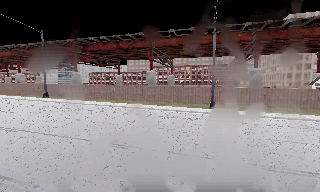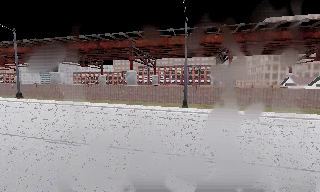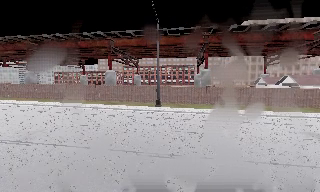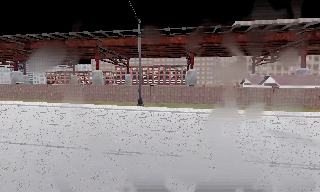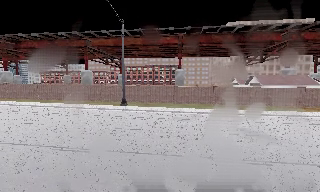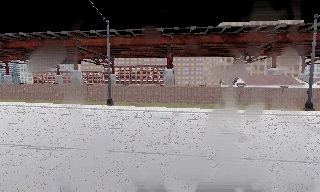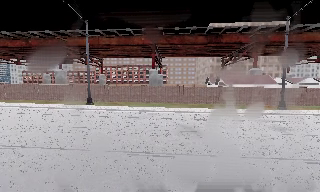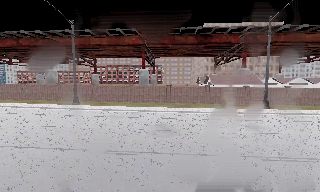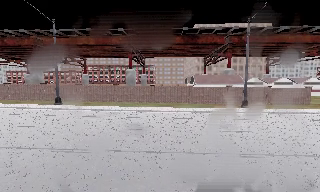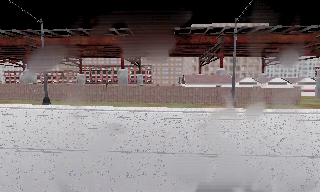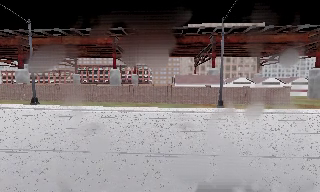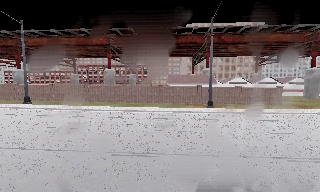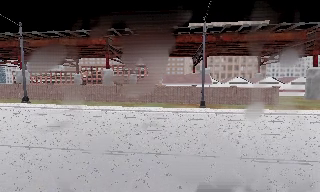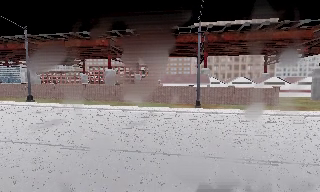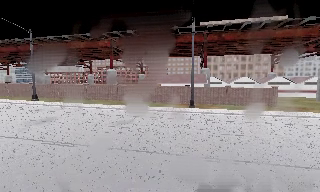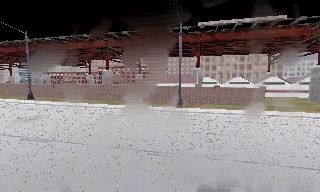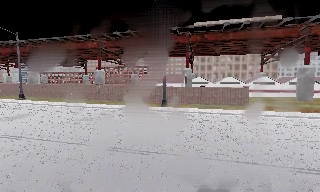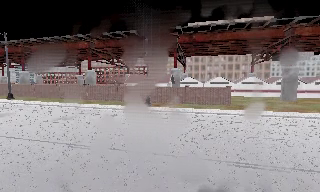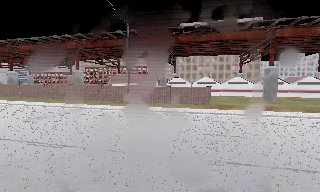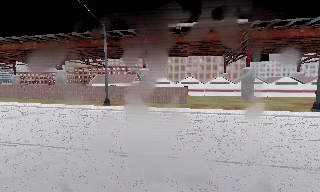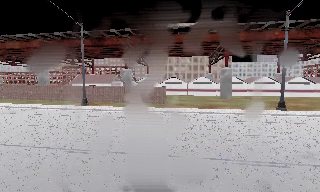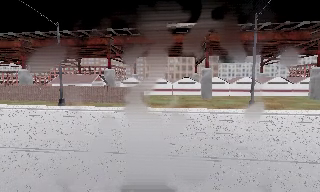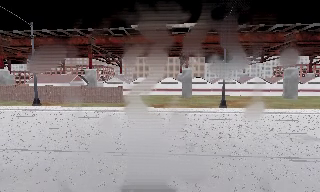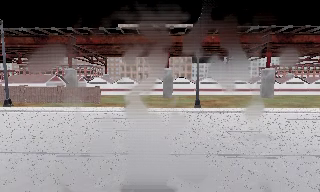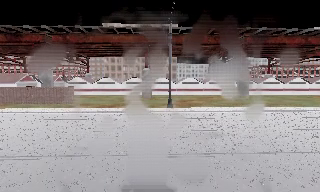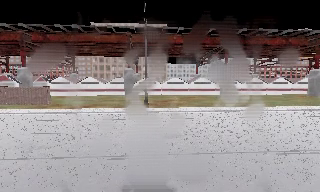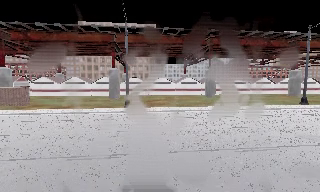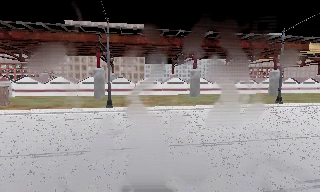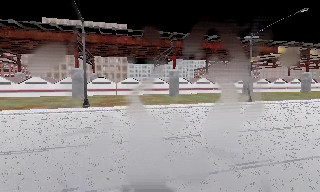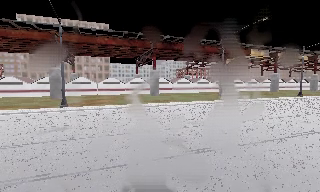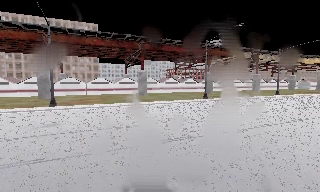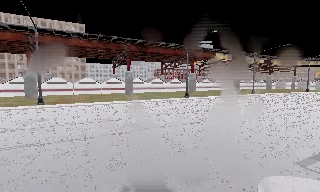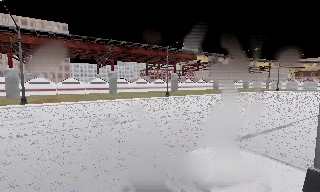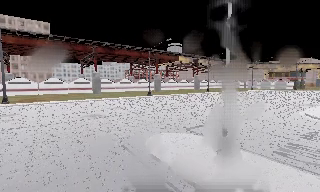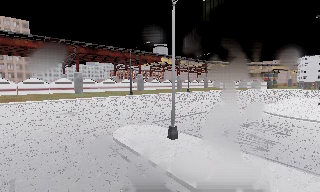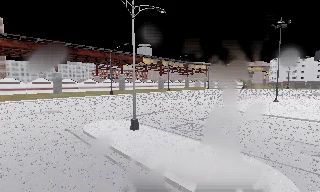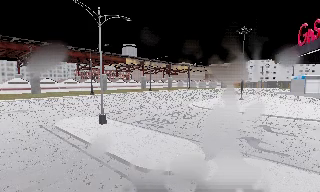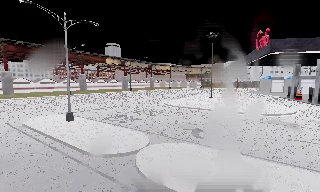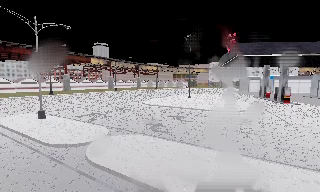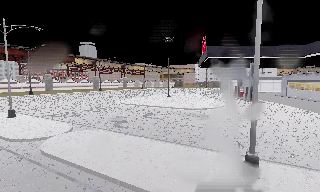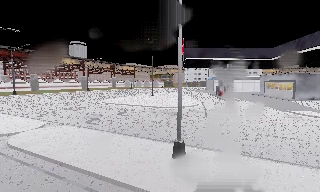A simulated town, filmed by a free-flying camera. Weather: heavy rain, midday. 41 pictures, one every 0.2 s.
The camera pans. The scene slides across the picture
to the left.
The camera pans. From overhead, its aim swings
clockwise.
0.0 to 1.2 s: The scene slides to the left, as the camera pans about 10 degrees to its right. It travels to its right, about 11 m, so close, fixed things drift to the left.
1.2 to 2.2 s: The camera travels to its right, about 8 m, so close, fixed things drift to the left.
2.2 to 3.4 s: The camera pans to its left, which is counterclockwise from overhead, by about 10 degrees. It travels to its right, about 11 m, so close, fixed things drift to the left.
3.4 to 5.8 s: The camera pans to its right, which is clockwise from overhead, by about 35 degrees. It travels to its right, about 20 m, so close, fixed things drift to the left.
5.8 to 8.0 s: The camera pans to its right, which is clockwise from overhead, by about 45 degrees. It travels backward and to its right, about 25 m.
The film runs forward here.
